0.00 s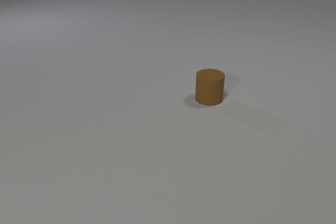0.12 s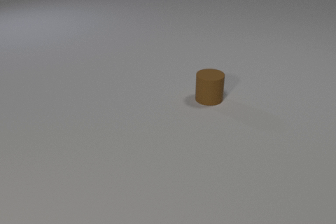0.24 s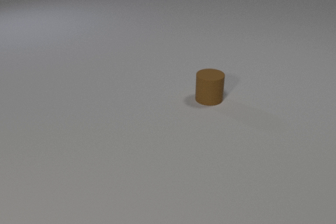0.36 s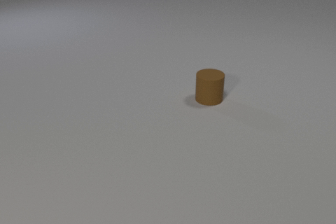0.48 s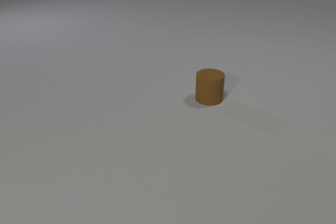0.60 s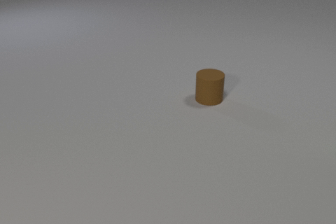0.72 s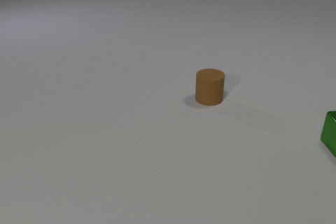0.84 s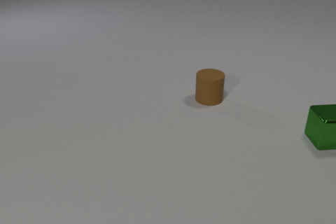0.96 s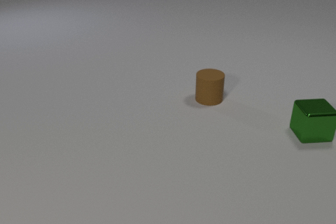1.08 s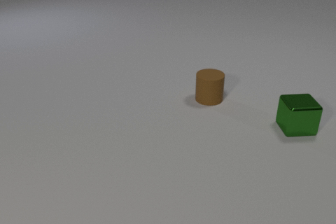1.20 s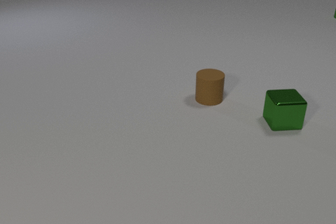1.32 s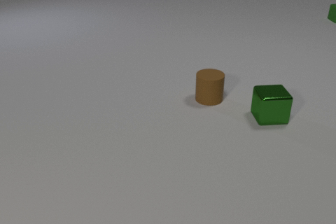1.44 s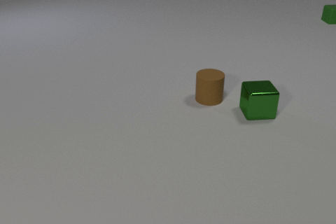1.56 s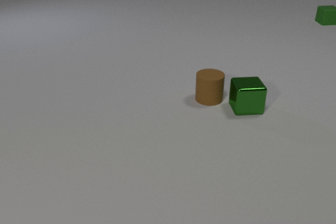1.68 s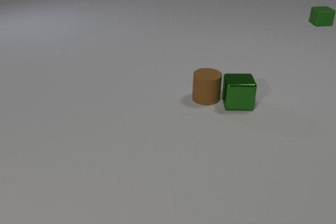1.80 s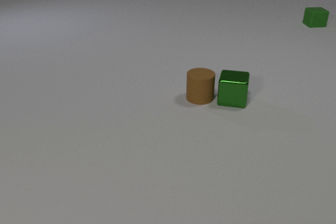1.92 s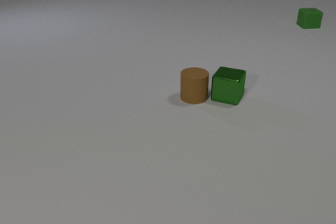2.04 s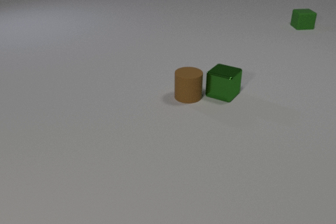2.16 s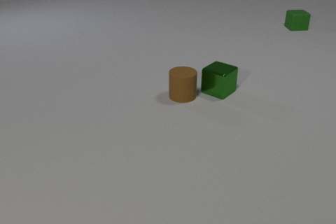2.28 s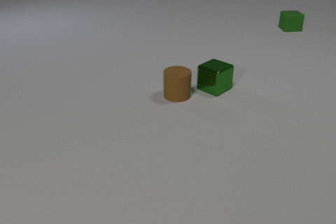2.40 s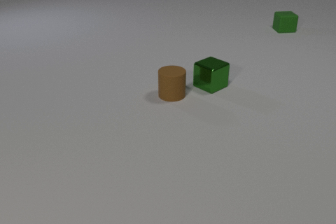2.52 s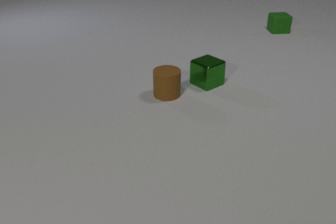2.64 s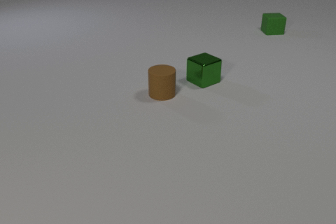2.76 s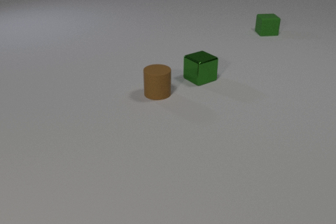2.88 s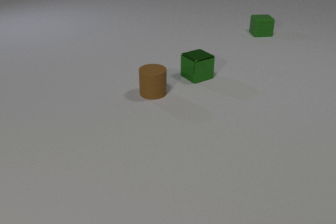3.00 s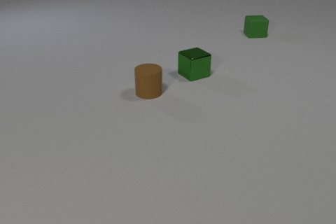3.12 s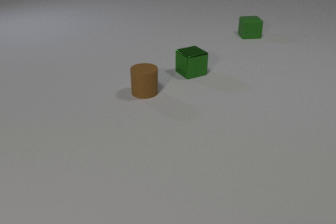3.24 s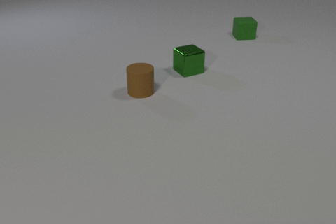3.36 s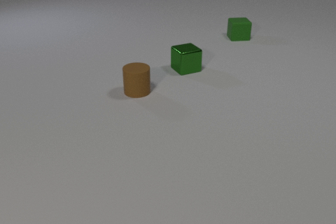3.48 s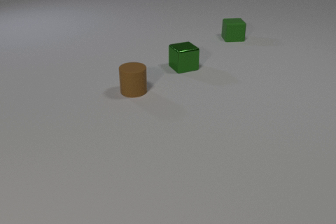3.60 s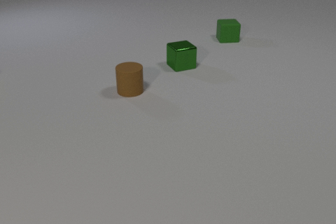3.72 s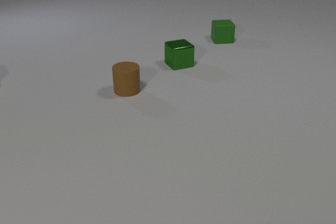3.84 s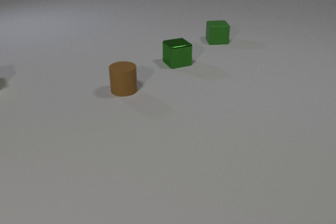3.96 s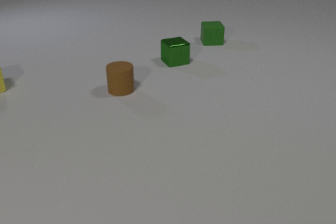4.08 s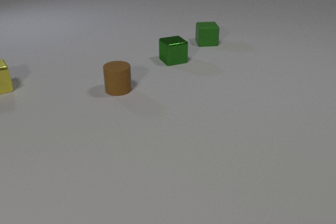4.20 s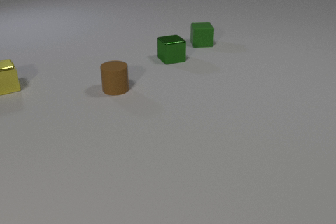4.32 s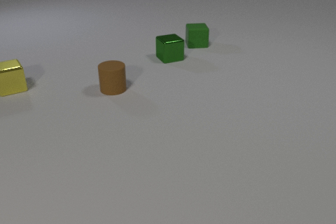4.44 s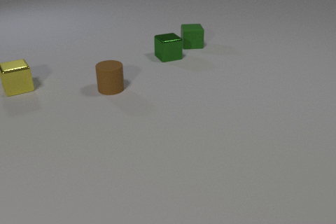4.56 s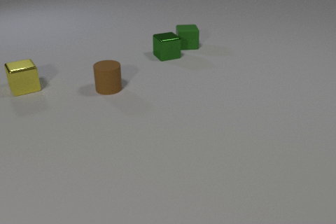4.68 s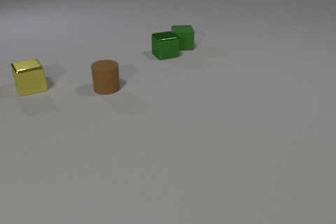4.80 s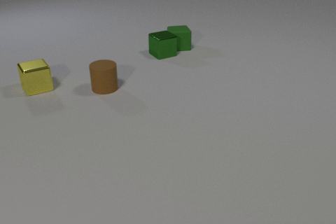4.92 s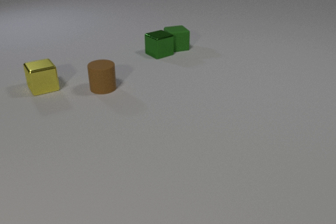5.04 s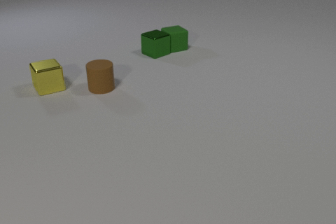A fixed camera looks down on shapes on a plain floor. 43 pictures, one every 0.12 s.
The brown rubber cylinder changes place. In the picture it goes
to the left.
0.00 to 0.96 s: The green metal cube comes in at the right edge, slides to the left.
0.96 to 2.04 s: The green metal cube slides to the left and away from the camera, spins clockwise seen from above by about 45 degrees, its near face sliding to the left. The brown rubber cylinder slides to the left. The green rubber cube comes in at the right edge, slides toward the camera and to the left. The green metal cube and the brown rubber cylinder collide.
2.04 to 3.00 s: The green metal cube slides away from the camera and to the left, spins clockwise seen from above by about 30 degrees, its near face sliding to the left. The brown rubber cylinder slides to the left. The green rubber cube slides to the left and toward the camera.
3.00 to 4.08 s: The green metal cube slides away from the camera and to the left. The brown rubber cylinder slides to the left. The green rubber cube slides to the left and toward the camera. The yellow metal cube comes in at the left edge, slides to the right.
4.08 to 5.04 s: The green metal cube slides away from the camera and to the left. The brown rubber cylinder slides to the left. The green rubber cube slides to the left and toward the camera, spins so that its near face slides to the right, counterclockwise seen from above. The yellow metal cube slides to the right. The green metal cube and the green rubber cube collide.
What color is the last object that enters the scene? yellow.
How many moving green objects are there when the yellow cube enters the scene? 2.
How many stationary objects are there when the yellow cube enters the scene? 0.
